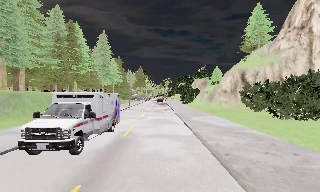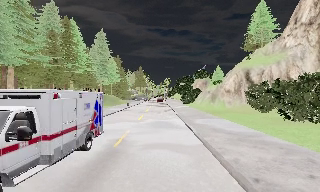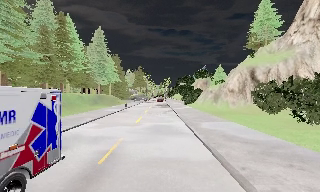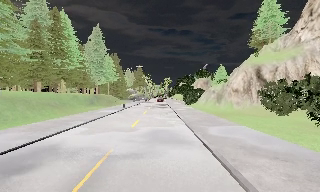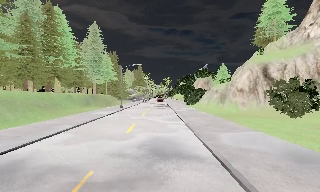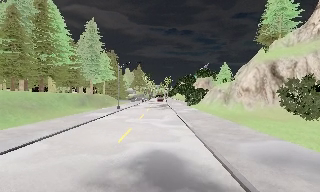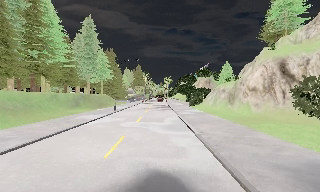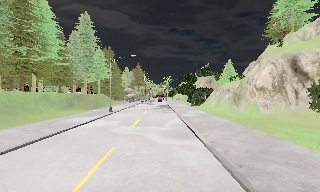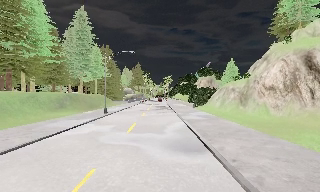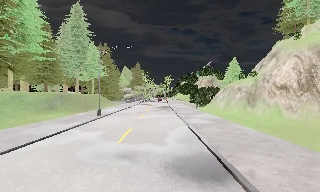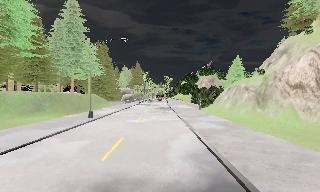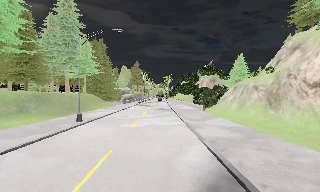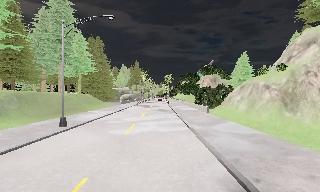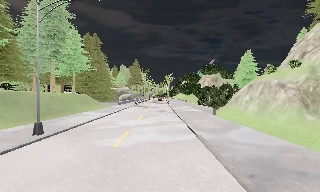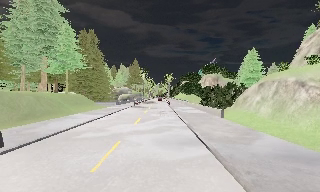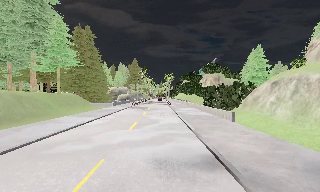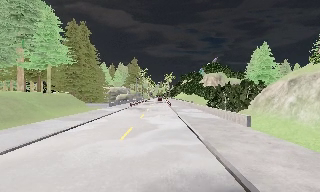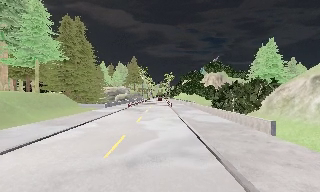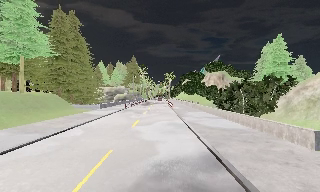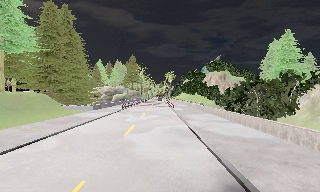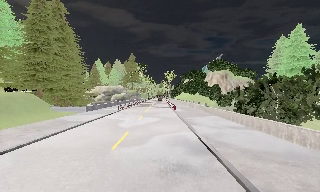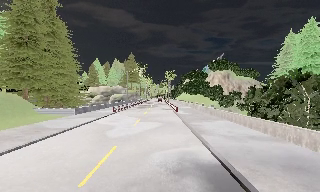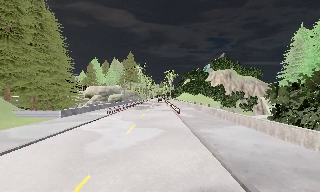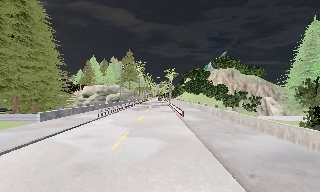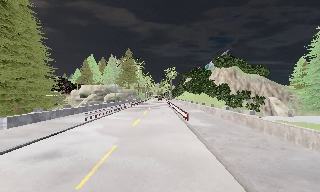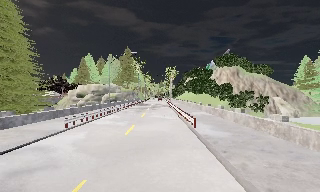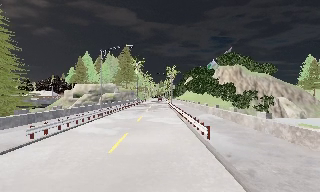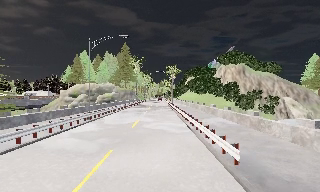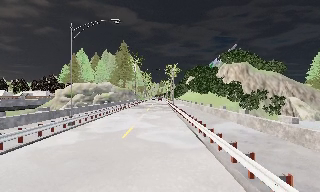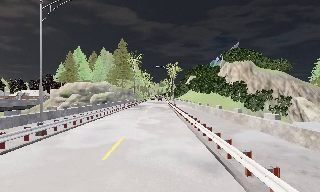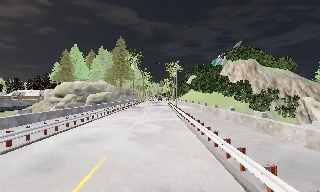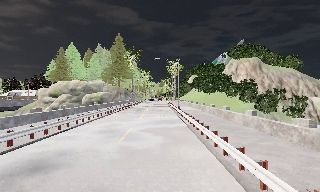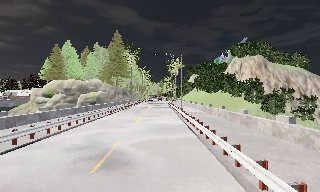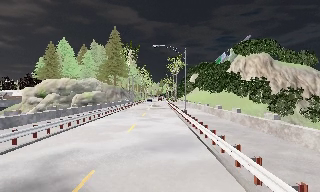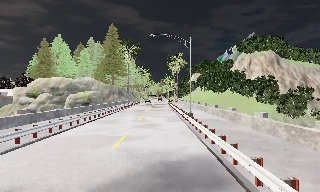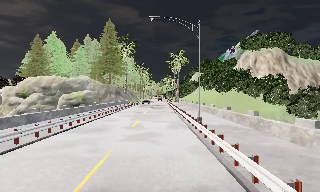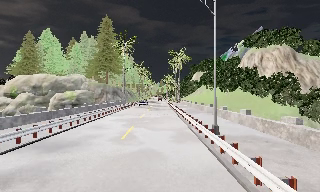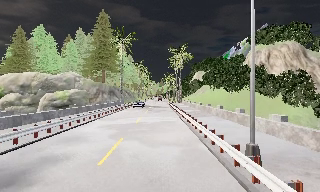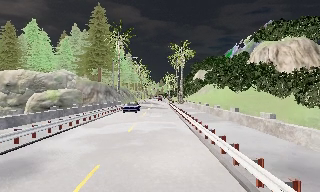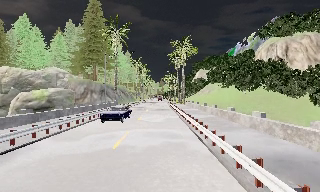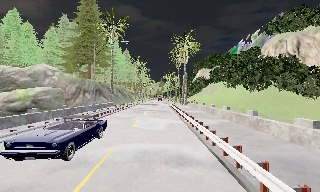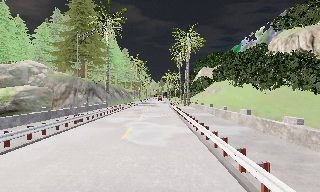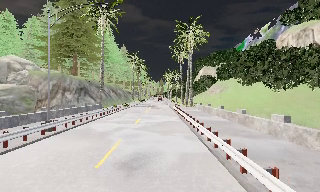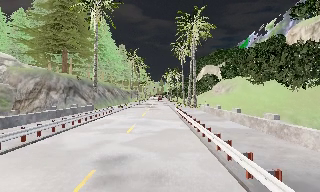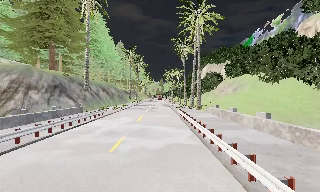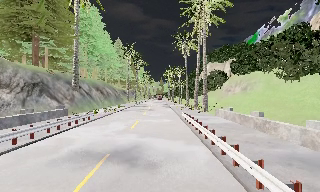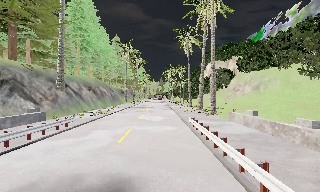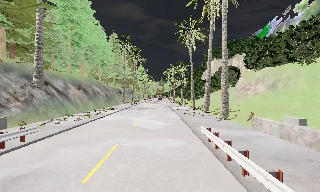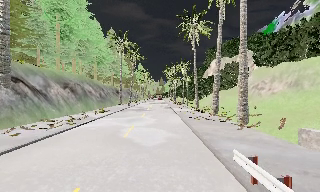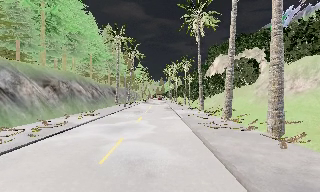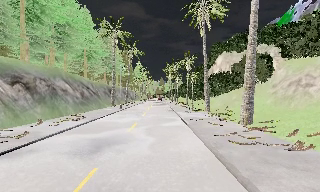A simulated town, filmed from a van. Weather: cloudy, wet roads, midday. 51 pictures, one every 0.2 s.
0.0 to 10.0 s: The camera travels forward, about 140 m, so what stands in front looms larger. It gains speed.
The film runs forward here.
